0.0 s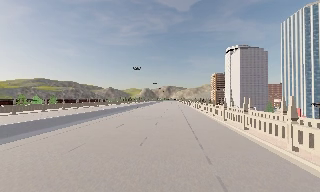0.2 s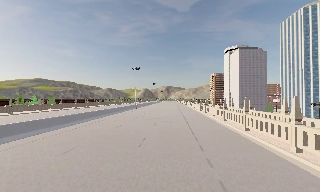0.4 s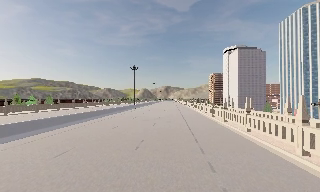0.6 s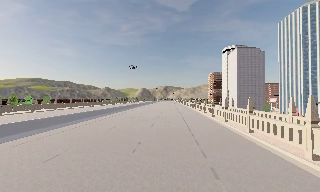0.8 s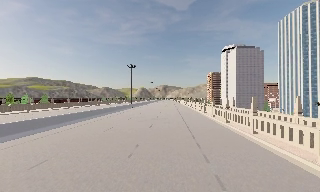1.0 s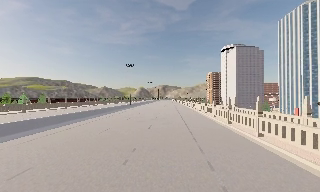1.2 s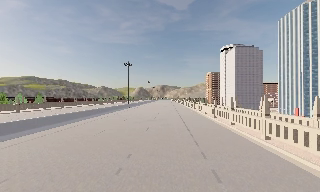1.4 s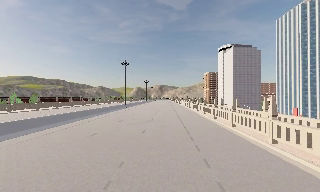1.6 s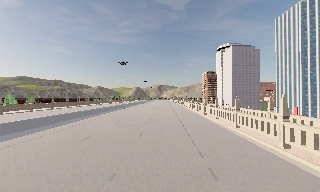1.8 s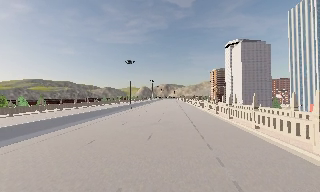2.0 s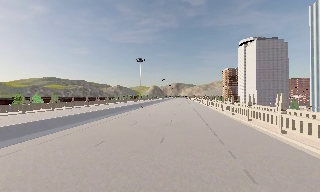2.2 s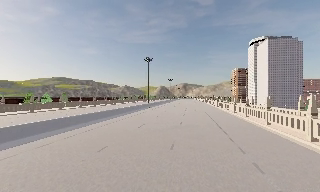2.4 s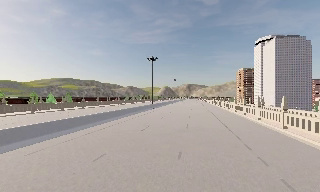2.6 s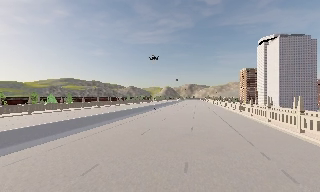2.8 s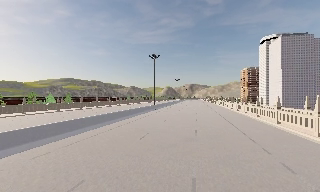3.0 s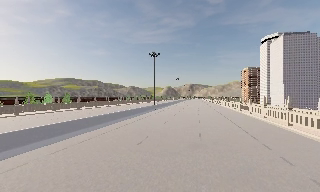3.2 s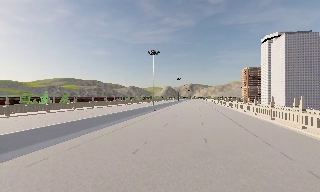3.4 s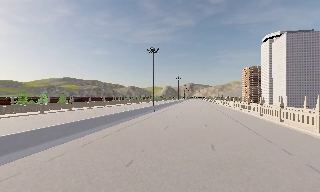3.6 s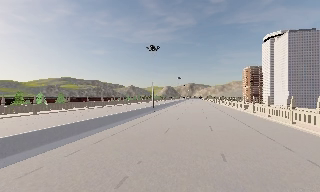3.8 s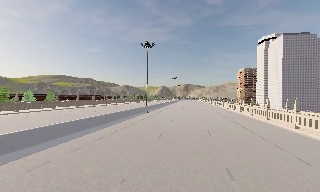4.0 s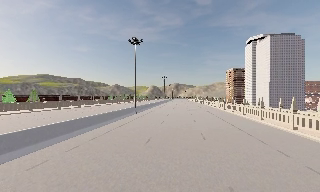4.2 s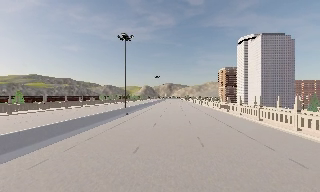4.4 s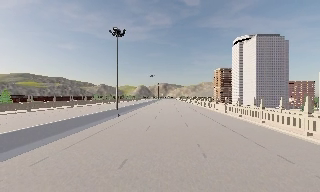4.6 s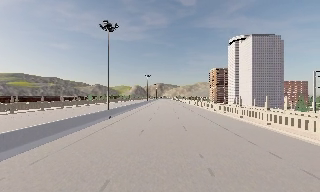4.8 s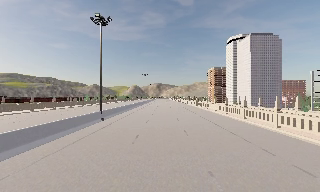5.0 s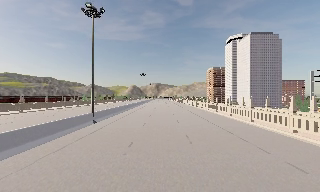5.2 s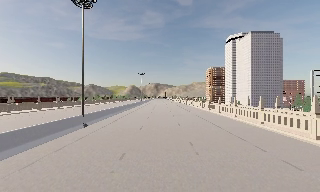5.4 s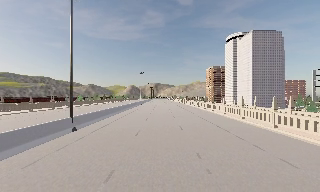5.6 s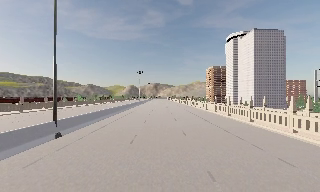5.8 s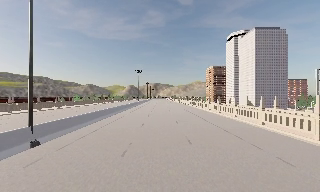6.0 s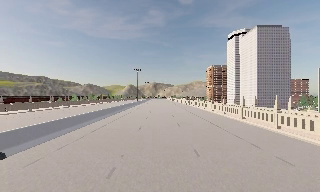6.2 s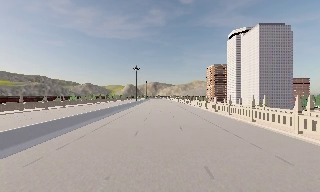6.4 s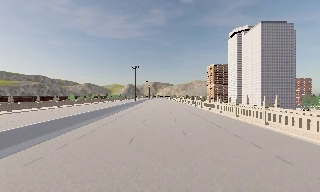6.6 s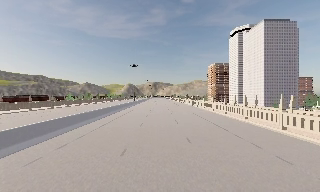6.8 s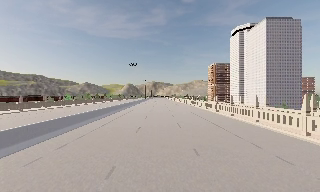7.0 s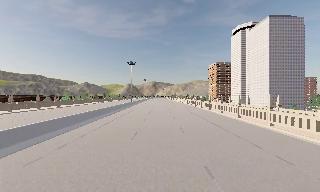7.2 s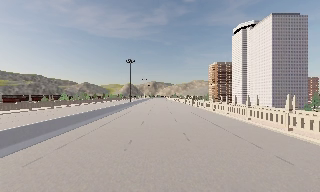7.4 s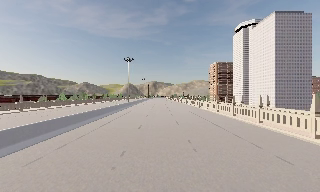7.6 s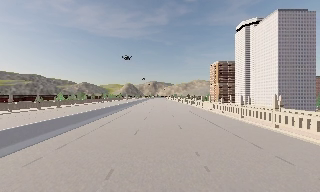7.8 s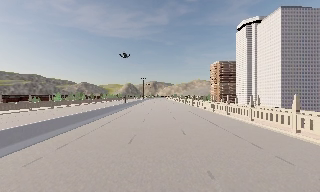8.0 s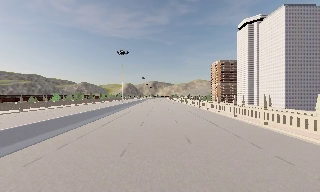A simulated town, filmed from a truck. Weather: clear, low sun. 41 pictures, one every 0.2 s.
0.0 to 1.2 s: The camera travels forward, about 3.5 m, so what stands in front looms larger. It gains speed.
1.2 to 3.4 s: The camera travels forward, about 13 m, so what stands in front looms larger.
3.4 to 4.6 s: The scene slides to the left, as the camera pans about 10 degrees to its right. It travels forward, about 9 m, so what stands in front looms larger.
4.6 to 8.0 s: The camera travels forward, about 35 m, so what stands in front looms larger.
The film runs forward here.
